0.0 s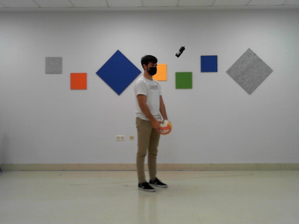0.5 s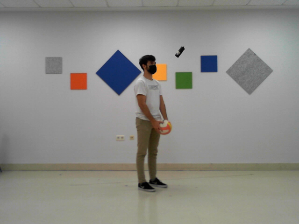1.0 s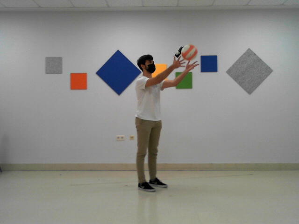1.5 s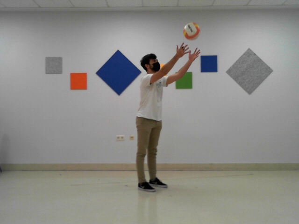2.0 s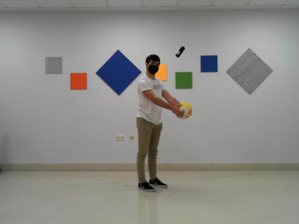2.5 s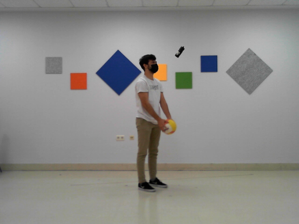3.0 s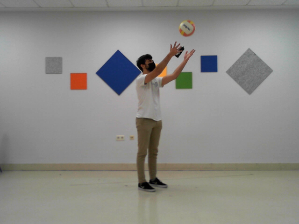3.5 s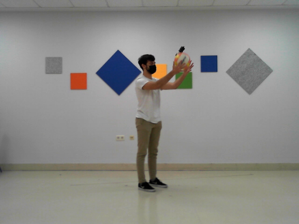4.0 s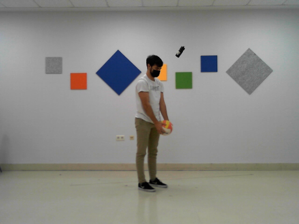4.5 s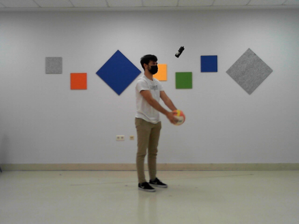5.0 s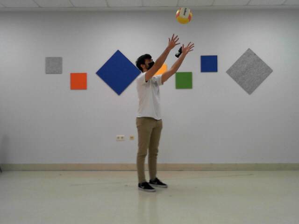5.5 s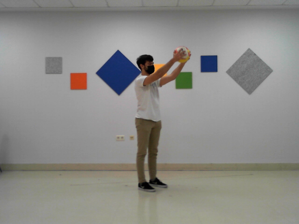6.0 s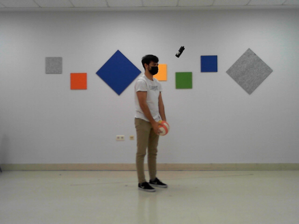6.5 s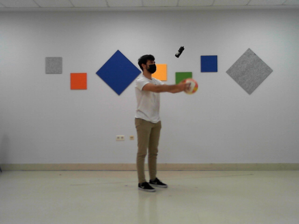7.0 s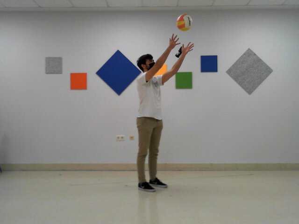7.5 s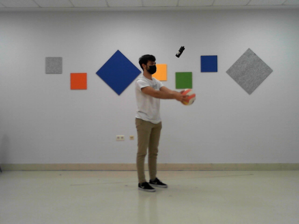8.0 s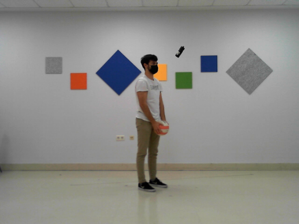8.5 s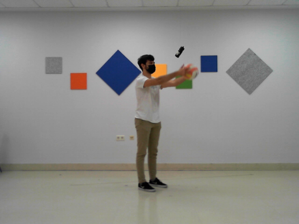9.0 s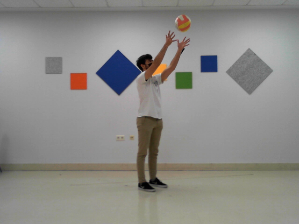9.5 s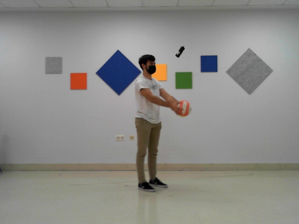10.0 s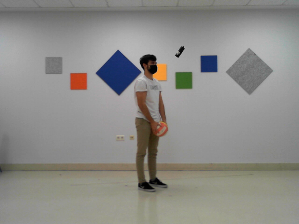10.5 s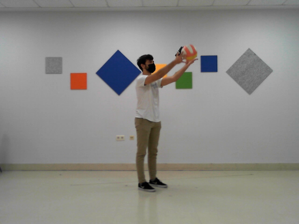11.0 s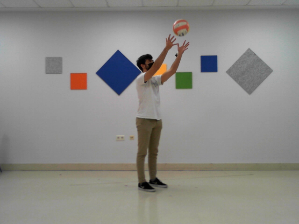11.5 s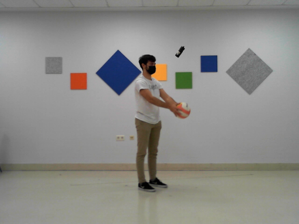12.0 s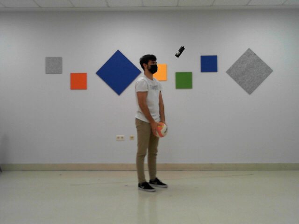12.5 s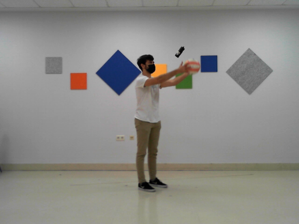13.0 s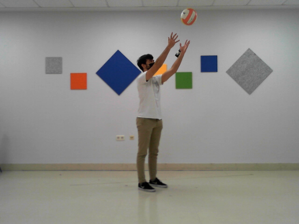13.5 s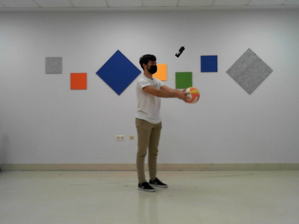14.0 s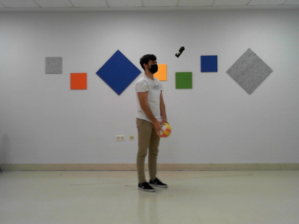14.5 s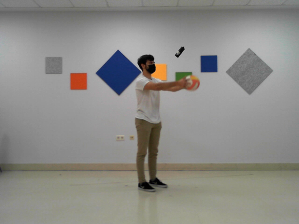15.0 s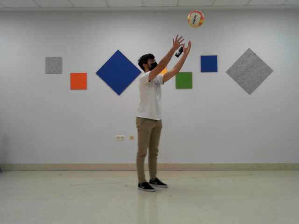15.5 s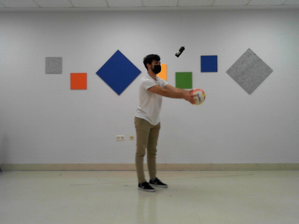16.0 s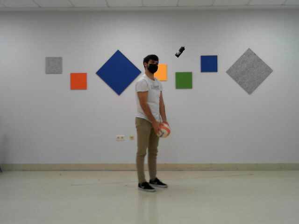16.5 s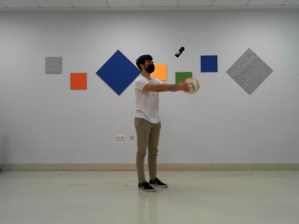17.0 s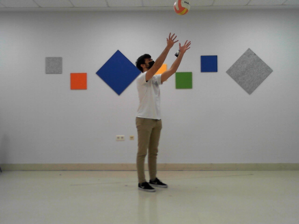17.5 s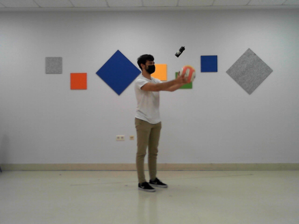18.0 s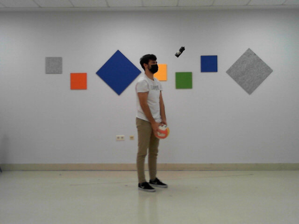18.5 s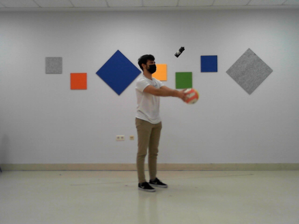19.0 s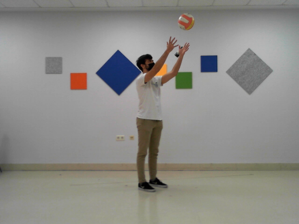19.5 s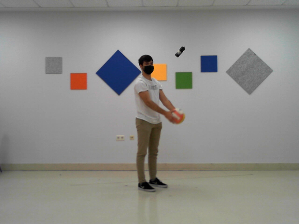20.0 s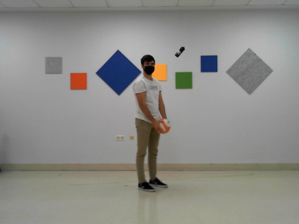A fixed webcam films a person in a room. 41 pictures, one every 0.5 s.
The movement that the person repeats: Throw up a ball and catch it.
